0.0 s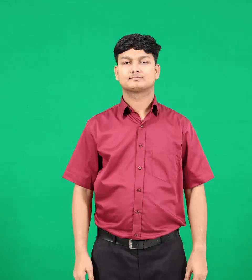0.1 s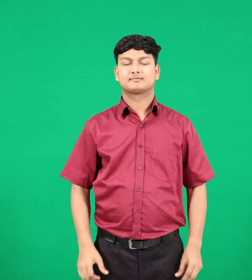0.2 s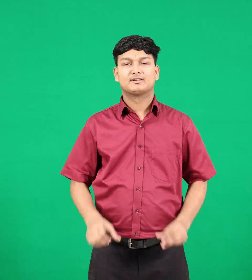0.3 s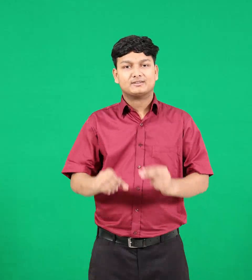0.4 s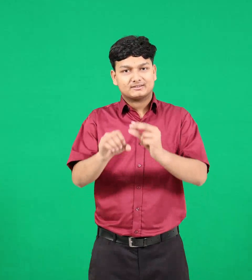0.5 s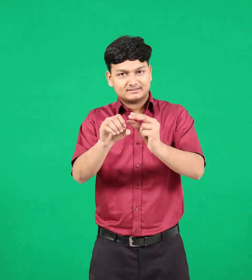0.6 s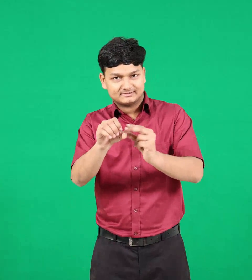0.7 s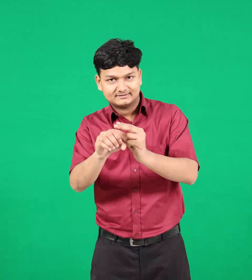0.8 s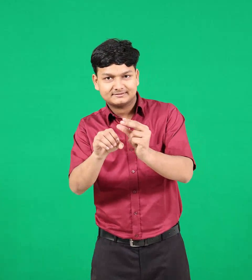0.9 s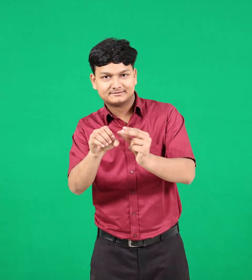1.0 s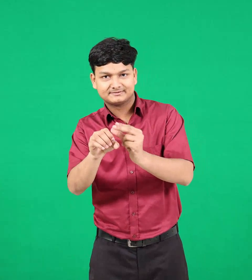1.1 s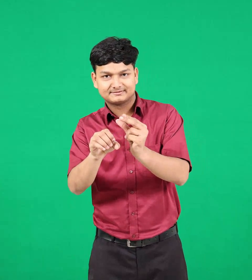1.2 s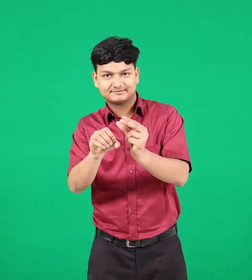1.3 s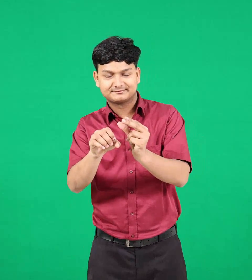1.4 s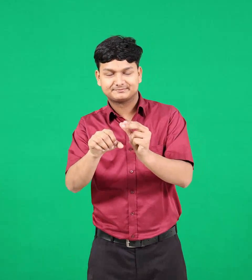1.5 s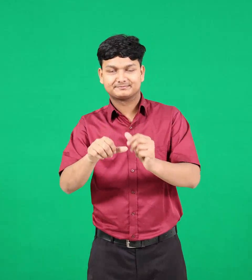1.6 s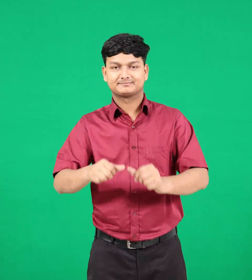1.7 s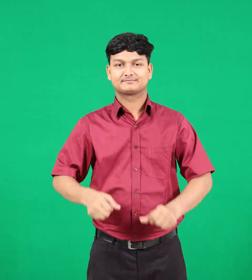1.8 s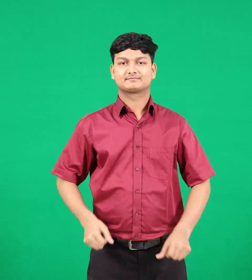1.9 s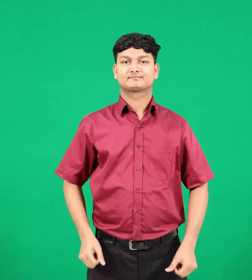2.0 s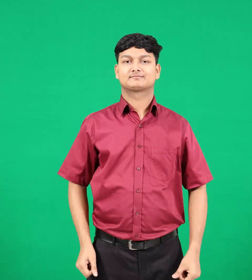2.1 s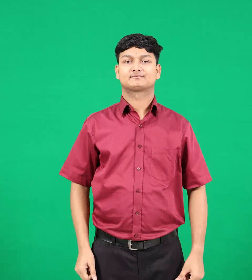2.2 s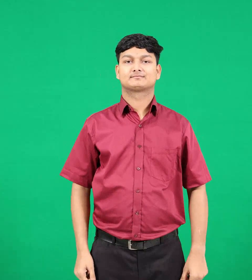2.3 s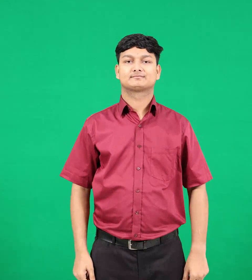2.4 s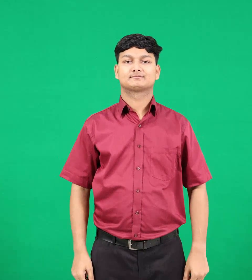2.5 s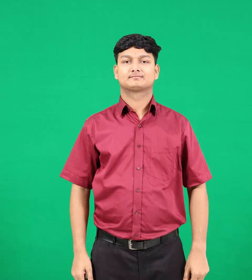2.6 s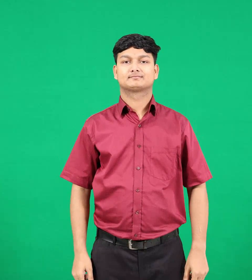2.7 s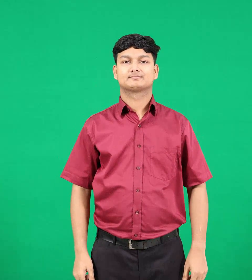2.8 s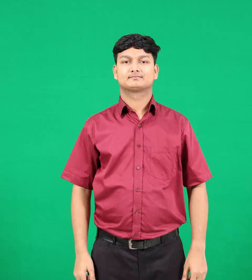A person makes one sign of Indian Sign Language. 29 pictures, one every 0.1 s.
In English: cucumber
